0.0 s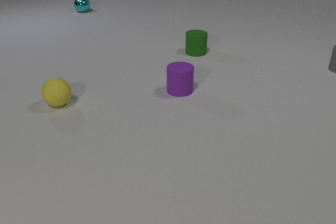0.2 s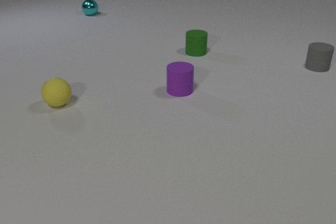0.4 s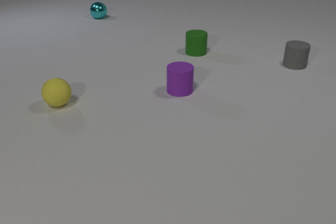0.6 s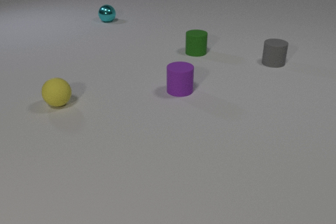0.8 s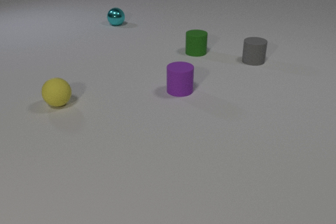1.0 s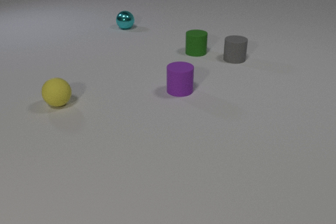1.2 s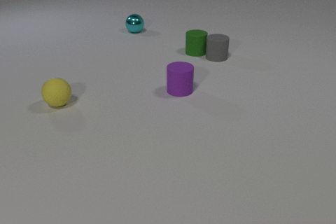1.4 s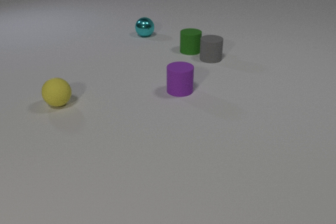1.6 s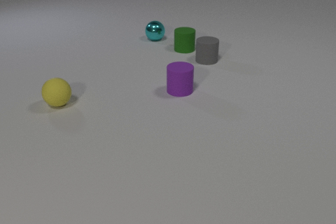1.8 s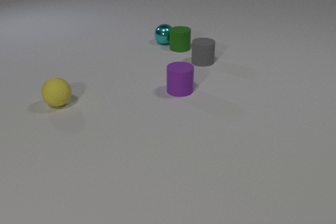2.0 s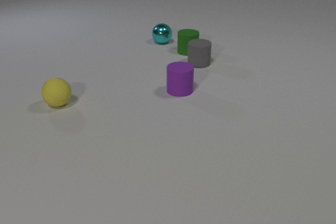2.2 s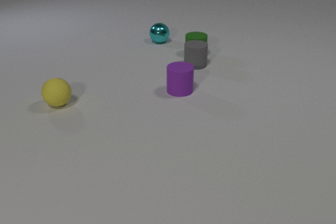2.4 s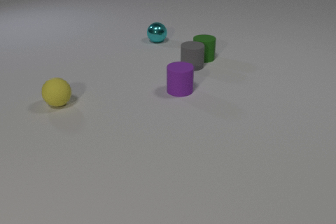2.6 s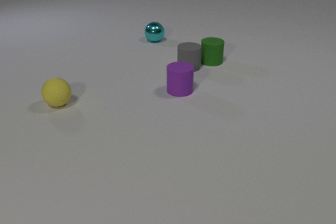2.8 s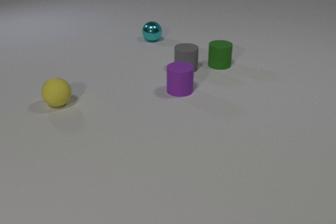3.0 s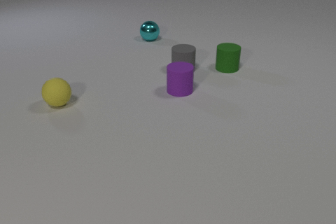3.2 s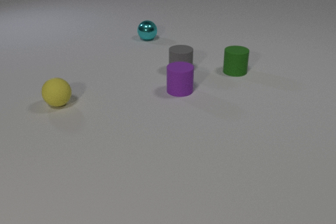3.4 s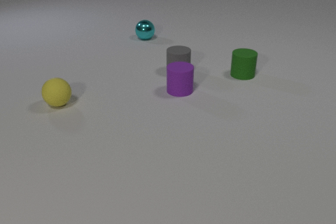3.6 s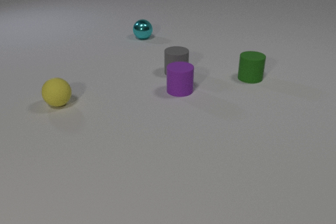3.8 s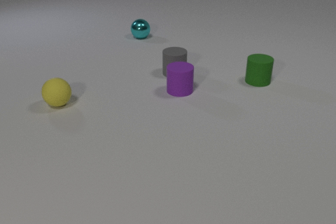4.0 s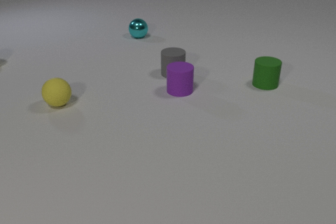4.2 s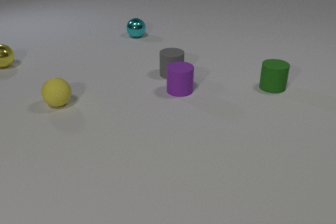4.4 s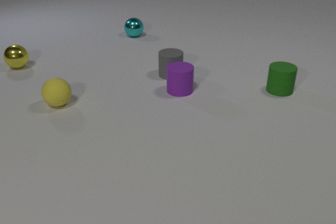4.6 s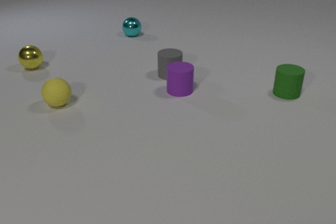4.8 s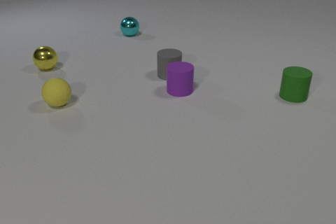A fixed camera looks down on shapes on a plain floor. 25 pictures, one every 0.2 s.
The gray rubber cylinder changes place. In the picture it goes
to the left.
0.0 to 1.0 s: The gray rubber cylinder slides to the left. The cyan metal sphere rolls toward the camera and to the right.
1.0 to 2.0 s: The gray rubber cylinder slides to the left and toward the camera. The green rubber cylinder slides to the left. The cyan metal sphere rolls toward the camera and to the right. The gray rubber cylinder and the green rubber cylinder collide. The green rubber cylinder and the cyan metal sphere collide.
2.0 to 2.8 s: The gray rubber cylinder slides toward the camera and to the left. The green rubber cylinder slides toward the camera and to the right. The cyan metal sphere rolls to the left and away from the camera.
2.8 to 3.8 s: The gray rubber cylinder slides toward the camera and to the left. The green rubber cylinder slides to the right and toward the camera. The cyan metal sphere rolls to the left and away from the camera.
3.8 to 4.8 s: The gray rubber cylinder slides to the left and toward the camera. The green rubber cylinder slides to the right and toward the camera. The cyan metal sphere rolls to the left and away from the camera. The yellow metal sphere comes in at the left edge, rolls to the right and toward the camera.
What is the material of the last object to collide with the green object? metal.
Are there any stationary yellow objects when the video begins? yes.
How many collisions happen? 2.
